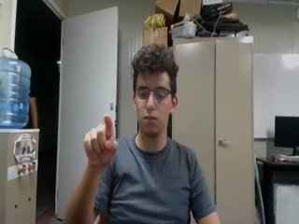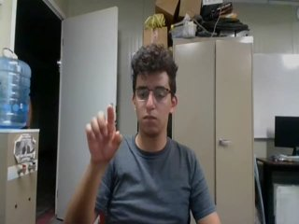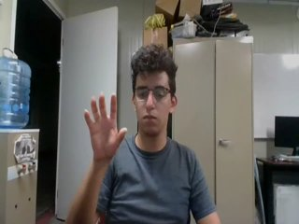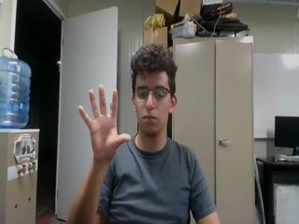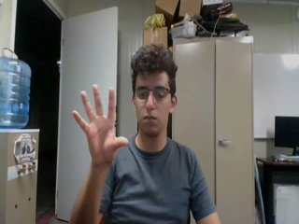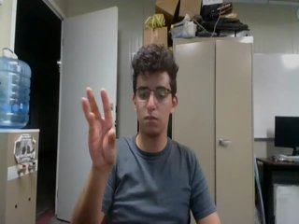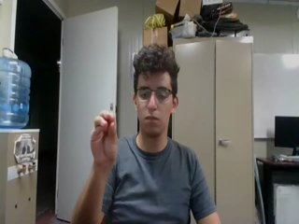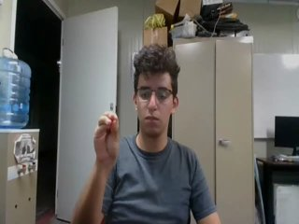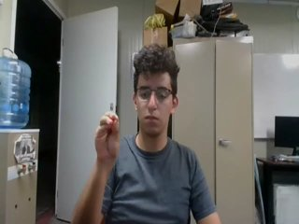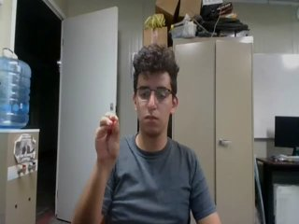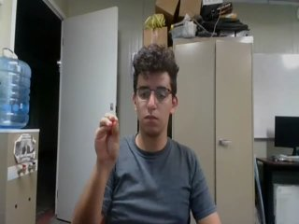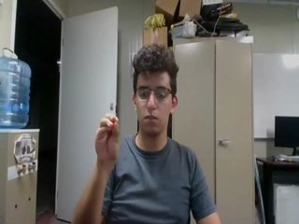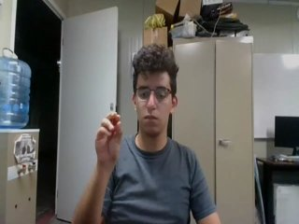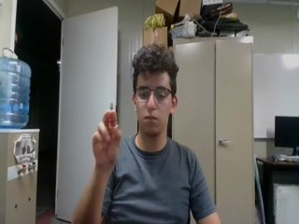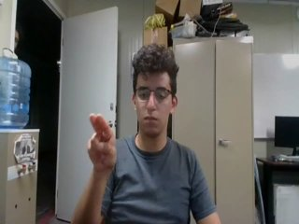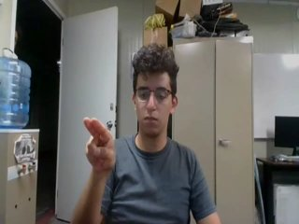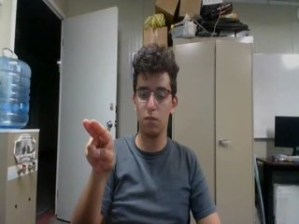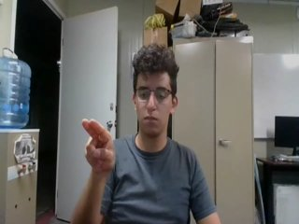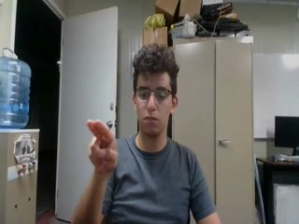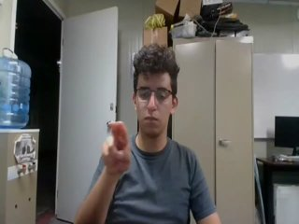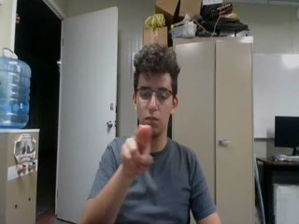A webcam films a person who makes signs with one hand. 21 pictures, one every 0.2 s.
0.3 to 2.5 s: Zoom out.
2.6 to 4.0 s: Pointing with two fingers.
